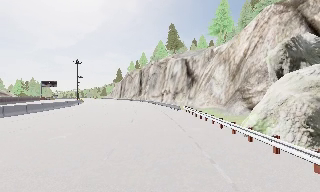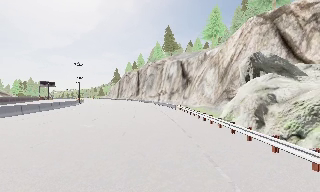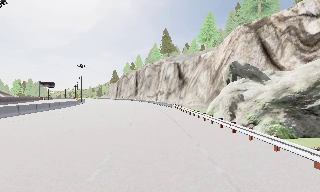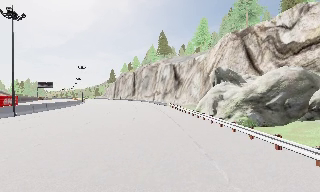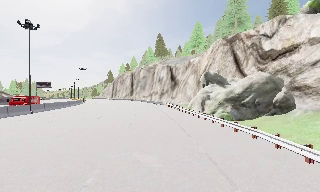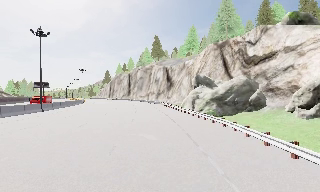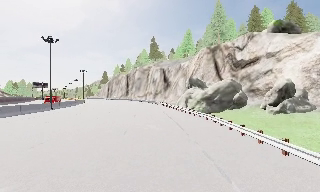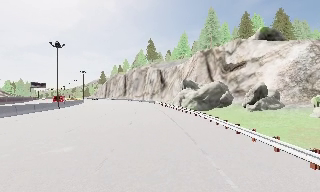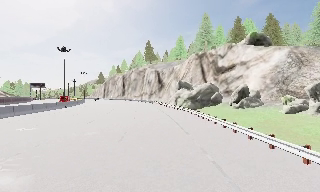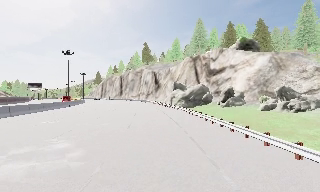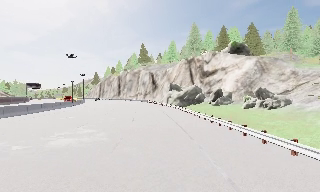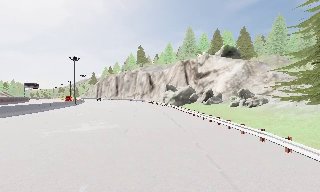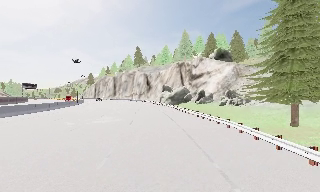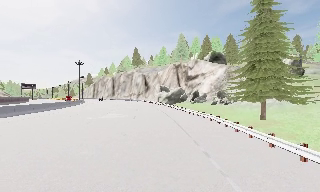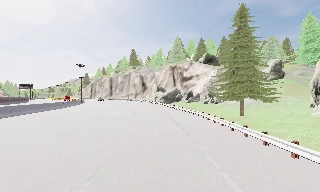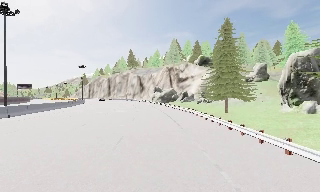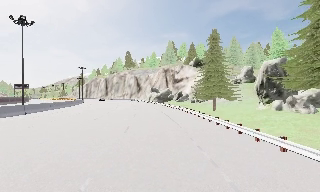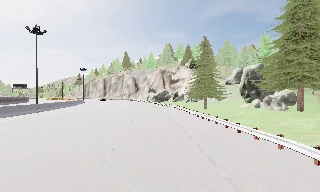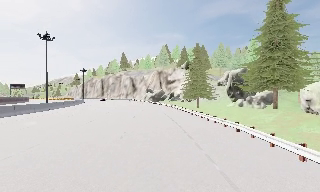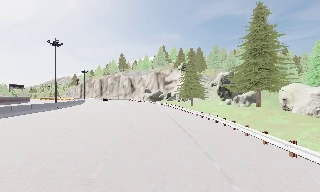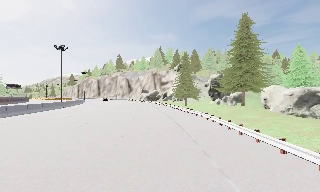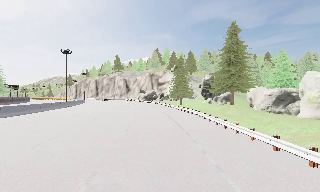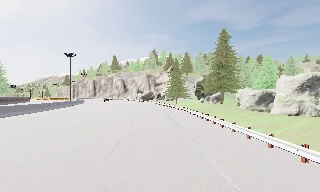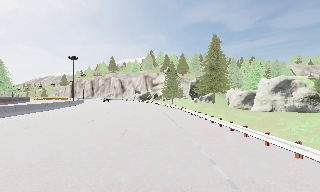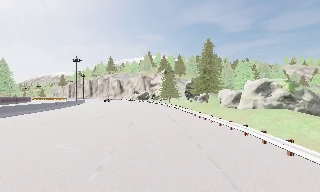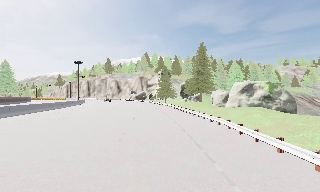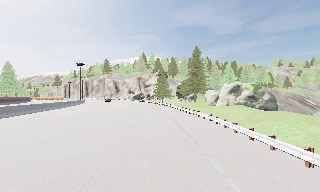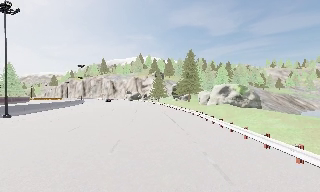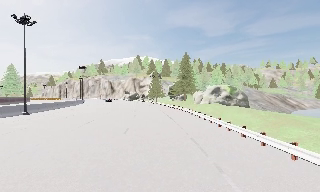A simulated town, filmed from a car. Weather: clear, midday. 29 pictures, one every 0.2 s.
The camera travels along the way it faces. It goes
backward.
0.0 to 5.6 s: The camera pans to its right, which is clockwise from overhead, by about 30 degrees. It travels backward, about 85 m, so what stands in front gets smaller.
The film runs backward here.
